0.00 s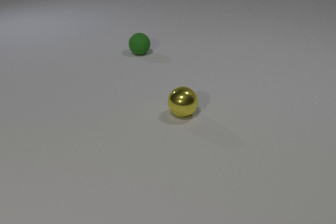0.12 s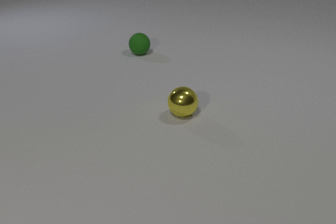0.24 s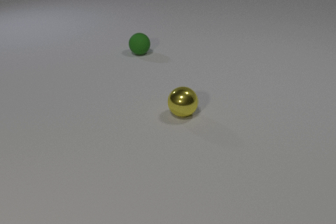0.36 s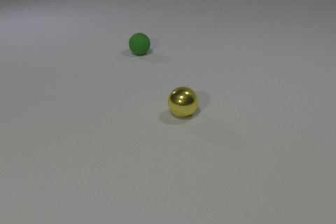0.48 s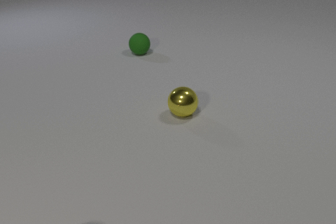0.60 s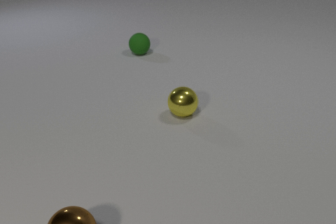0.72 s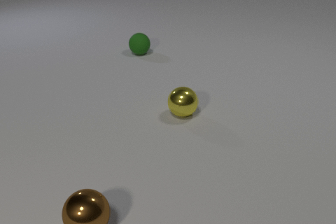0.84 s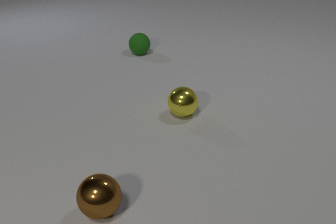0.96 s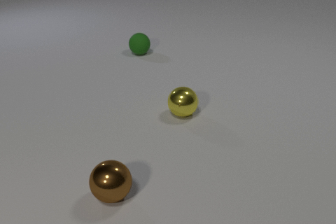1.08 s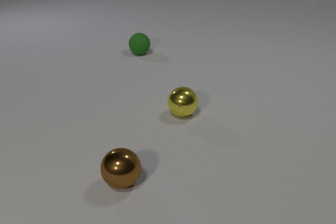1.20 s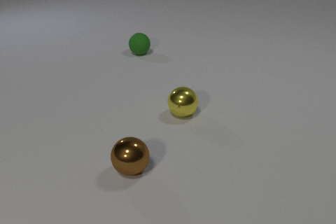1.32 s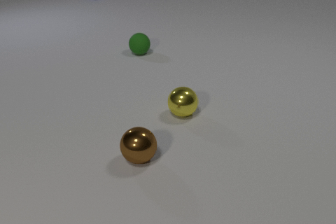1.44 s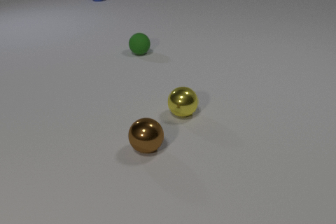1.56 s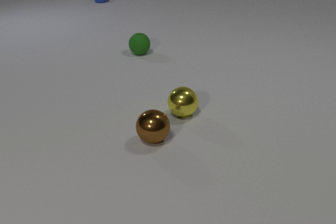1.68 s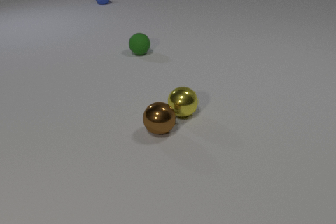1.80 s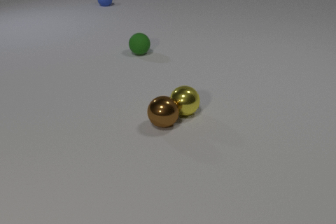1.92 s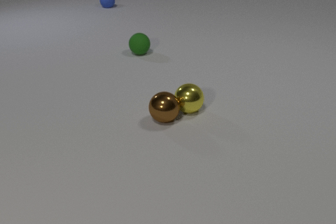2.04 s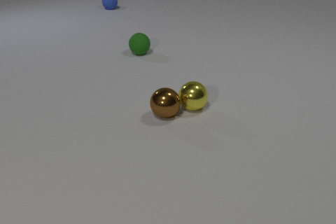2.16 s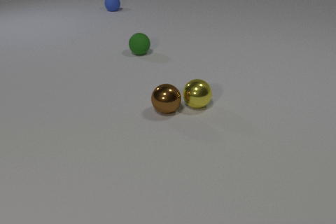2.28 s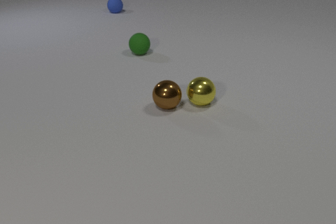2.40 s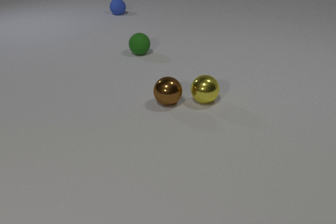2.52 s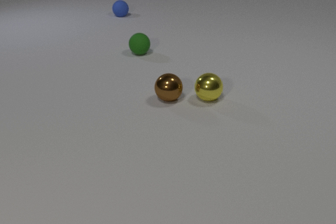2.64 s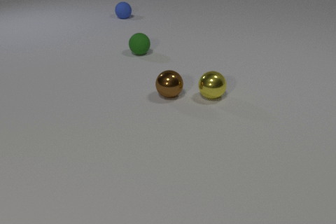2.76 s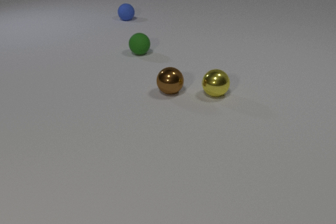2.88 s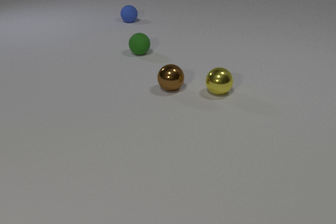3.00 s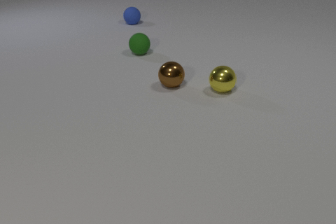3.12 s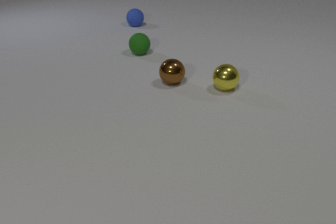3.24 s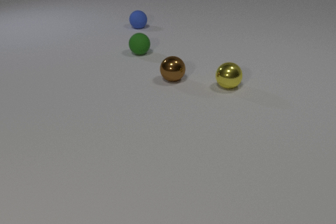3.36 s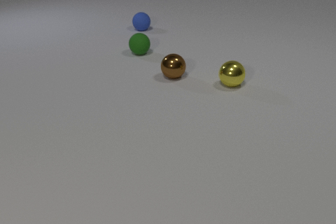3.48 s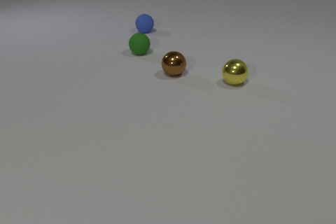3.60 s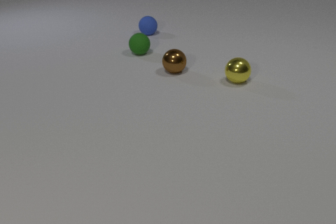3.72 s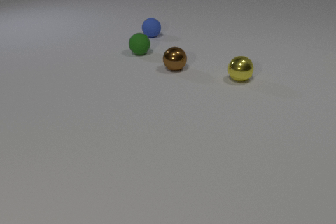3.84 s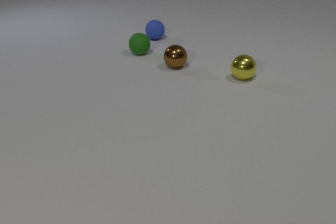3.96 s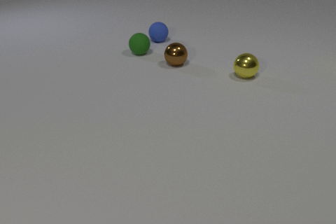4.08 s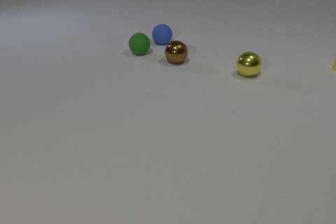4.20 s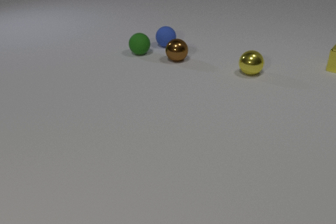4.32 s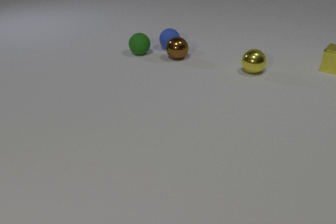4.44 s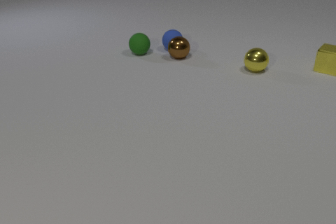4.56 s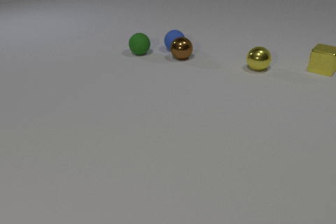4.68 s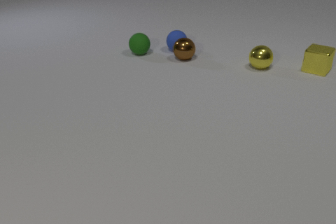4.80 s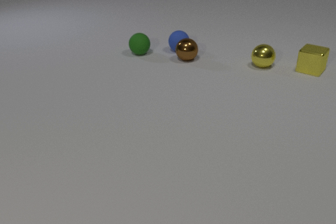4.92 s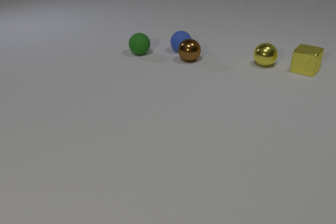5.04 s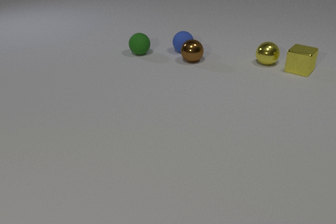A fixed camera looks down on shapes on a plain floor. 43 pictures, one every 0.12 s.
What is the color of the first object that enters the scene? brown.
What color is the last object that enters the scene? yellow.
How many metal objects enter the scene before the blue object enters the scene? 1.
0.00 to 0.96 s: The brown metal sphere comes in at the bottom edge, rolls away from the camera and to the right.
0.96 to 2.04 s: The brown metal sphere rolls away from the camera. The yellow metal sphere rolls away from the camera and to the right. The blue rubber sphere comes in at the top edge, rolls toward the camera. The brown metal sphere and the yellow metal sphere collide.
2.04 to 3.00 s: The brown metal sphere rolls away from the camera. The yellow metal sphere rolls away from the camera and to the right. The blue rubber sphere rolls toward the camera.
3.00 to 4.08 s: The brown metal sphere rolls away from the camera. The yellow metal sphere rolls away from the camera and to the right. The blue rubber sphere rolls toward the camera and to the right. The yellow metal cube comes in at the right edge.
4.08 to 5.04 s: The brown metal sphere rolls to the right. The yellow metal sphere rolls away from the camera and to the right. The blue rubber sphere rolls toward the camera and to the right. The yellow metal cube slides to the left and toward the camera. The brown metal sphere and the blue rubber sphere collide.
